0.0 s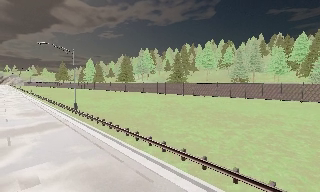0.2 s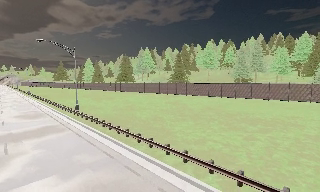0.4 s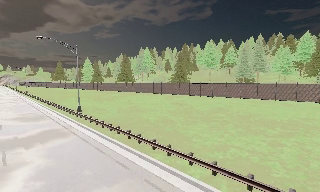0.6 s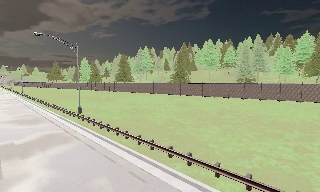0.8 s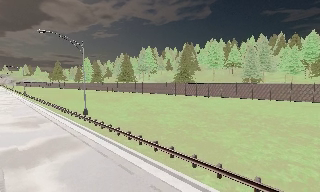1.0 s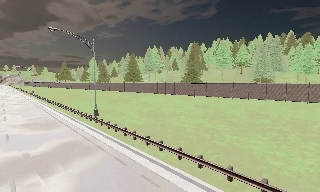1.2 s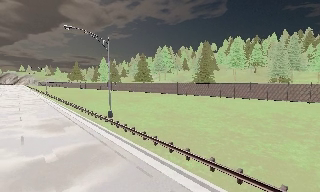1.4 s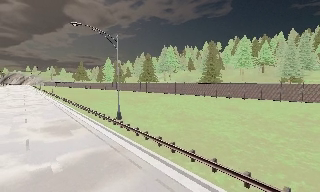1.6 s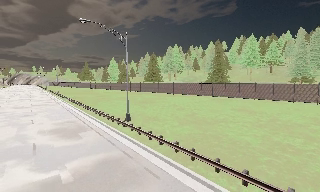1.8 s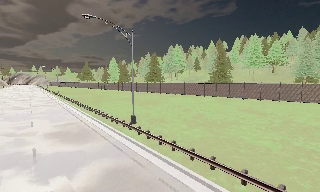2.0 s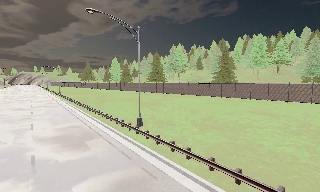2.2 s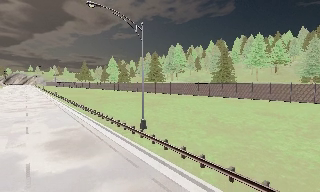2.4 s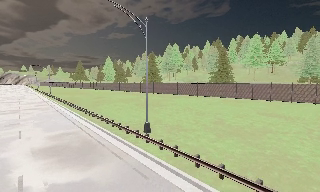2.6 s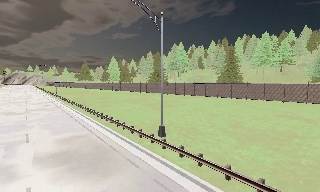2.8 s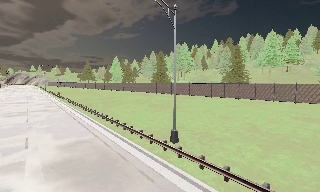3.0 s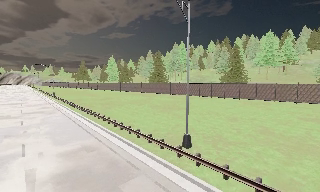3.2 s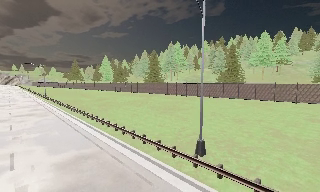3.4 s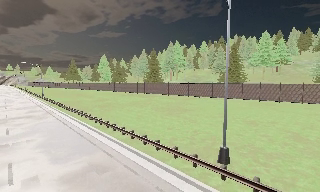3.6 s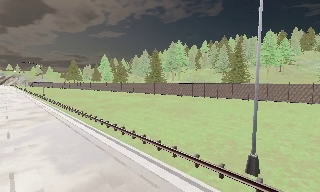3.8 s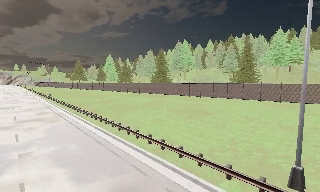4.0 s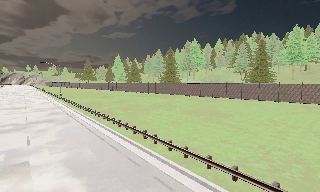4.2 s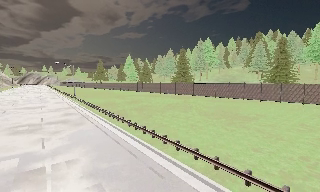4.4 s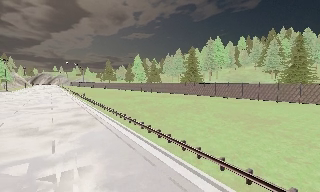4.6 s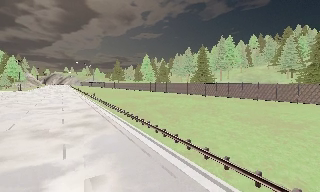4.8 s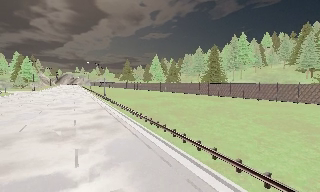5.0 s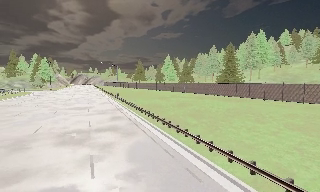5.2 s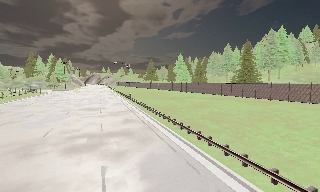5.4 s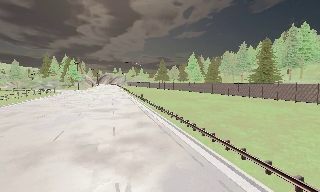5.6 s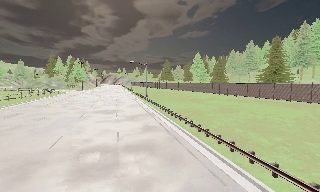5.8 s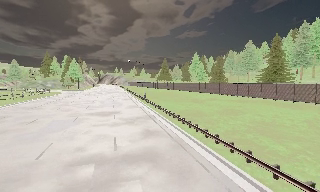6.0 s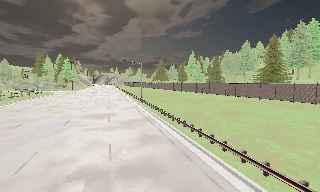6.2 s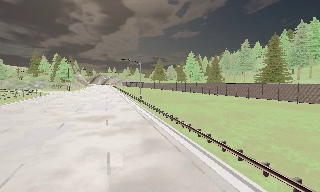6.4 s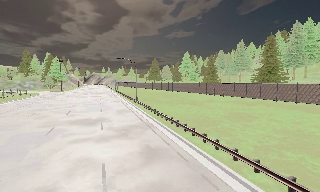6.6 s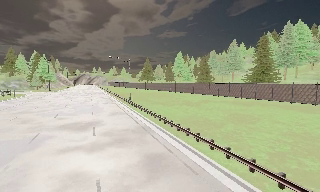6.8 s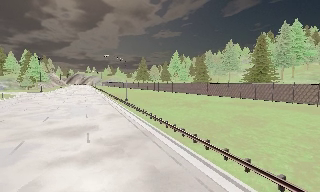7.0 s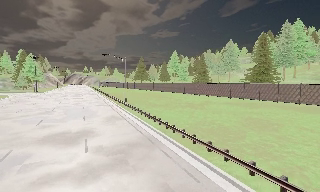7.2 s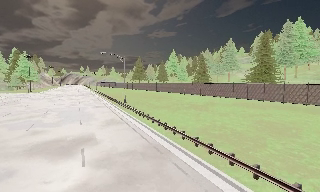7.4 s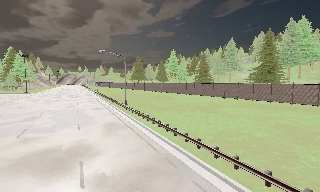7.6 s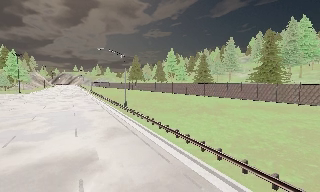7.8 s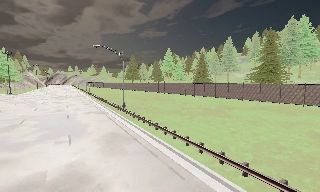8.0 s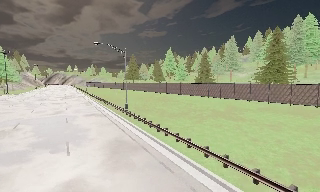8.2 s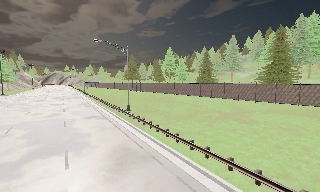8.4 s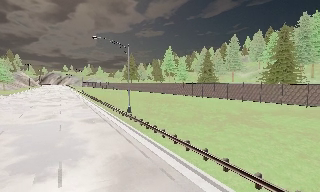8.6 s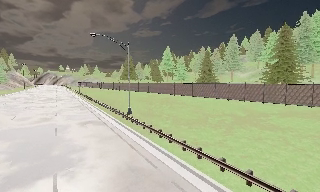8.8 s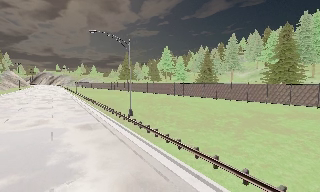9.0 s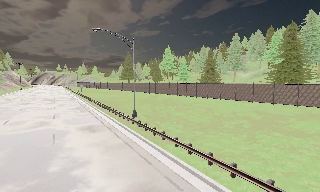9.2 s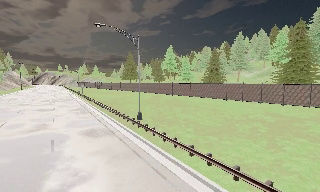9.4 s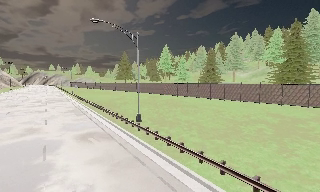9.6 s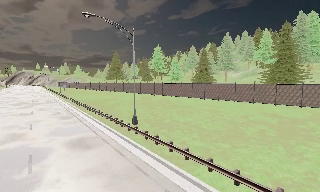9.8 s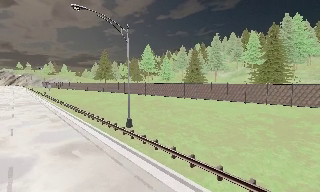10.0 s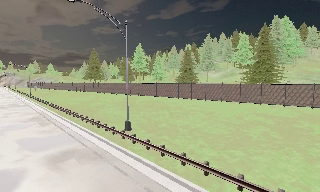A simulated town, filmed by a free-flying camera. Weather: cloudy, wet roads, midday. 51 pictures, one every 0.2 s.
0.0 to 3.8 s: The camera travels forward and to its left, about 20 m, so what stands in front looms larger.
3.8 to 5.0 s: The camera pans to its left, which is counterclockwise from overhead, by about 20 degrees. It travels forward and to its left, about 6 m, so what stands in front looms larger.
5.0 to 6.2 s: The camera travels forward, about 7 m, so what stands in front looms larger.
6.2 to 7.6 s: The camera pans to its right, which is clockwise from overhead, by about 10 degrees. It travels forward and to its left, about 9 m, so what stands in front looms larger.
7.6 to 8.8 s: The camera travels forward and to its left, about 7 m, so what stands in front looms larger.
8.8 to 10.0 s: The camera pans to its right, which is clockwise from overhead, by about 10 degrees. It travels forward and to its left, about 5 m, so what stands in front looms larger.
The film runs forward here.
